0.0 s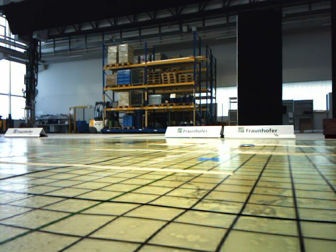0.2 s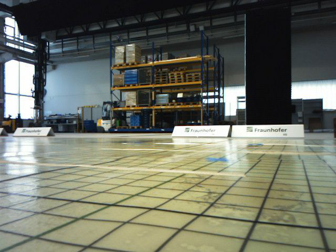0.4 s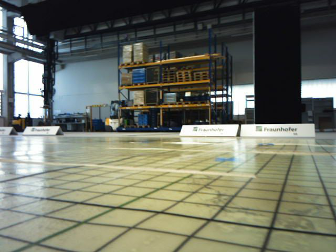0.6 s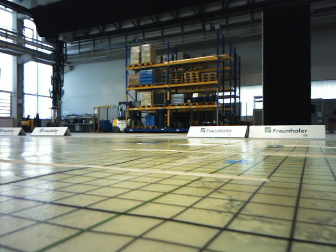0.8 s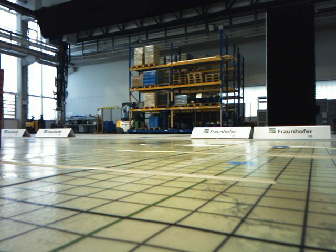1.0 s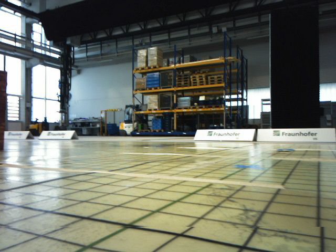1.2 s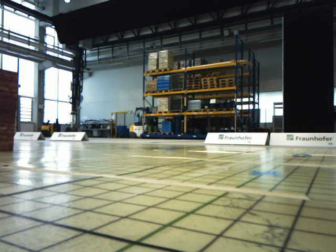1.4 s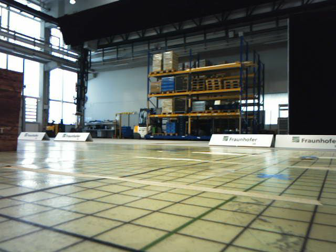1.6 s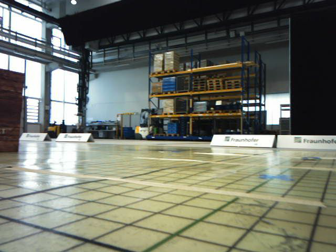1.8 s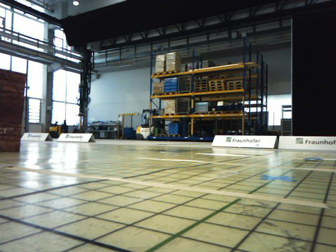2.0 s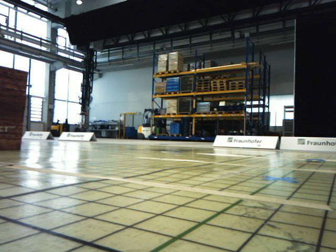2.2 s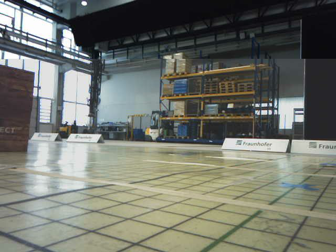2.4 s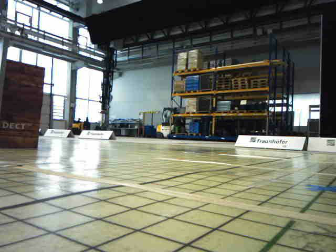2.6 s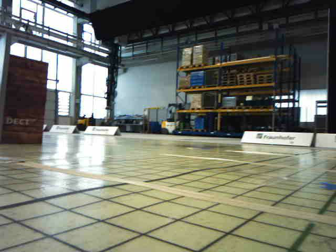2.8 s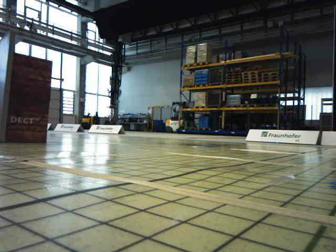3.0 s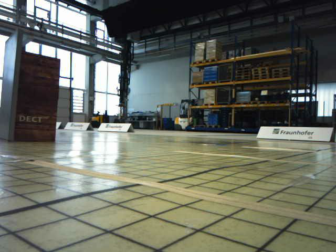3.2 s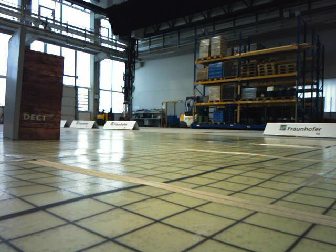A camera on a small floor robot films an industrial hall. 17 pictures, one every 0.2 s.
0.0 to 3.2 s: The camera swings to its left by about 20 degrees, and the scene slides to the right. It travels forward, about 0.6 m, so what stands in front looms larger.
The film runs forward here.
